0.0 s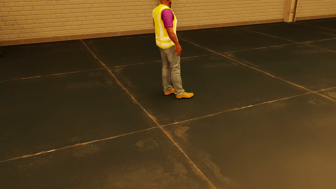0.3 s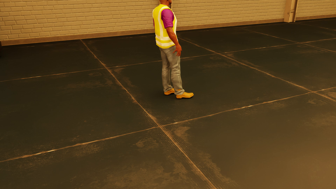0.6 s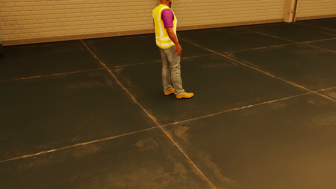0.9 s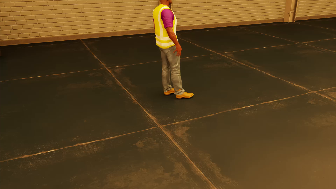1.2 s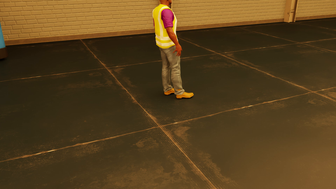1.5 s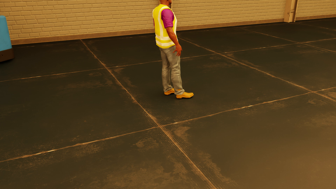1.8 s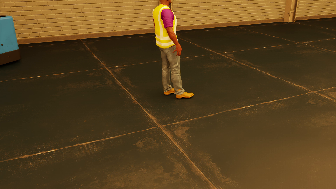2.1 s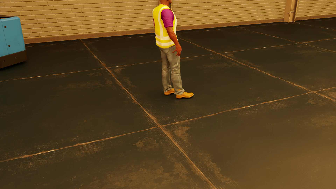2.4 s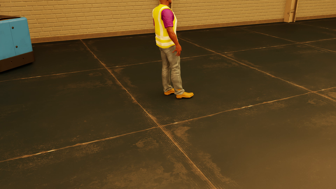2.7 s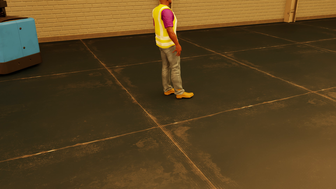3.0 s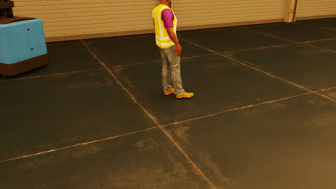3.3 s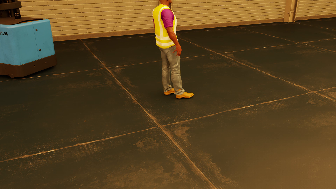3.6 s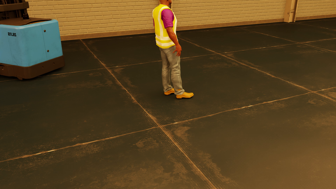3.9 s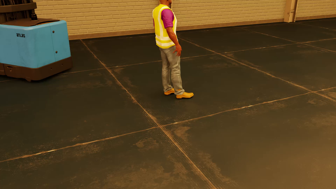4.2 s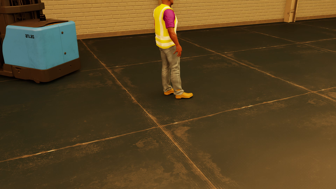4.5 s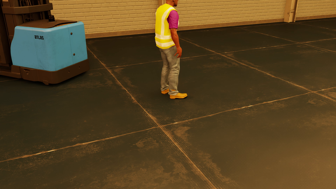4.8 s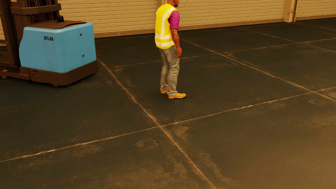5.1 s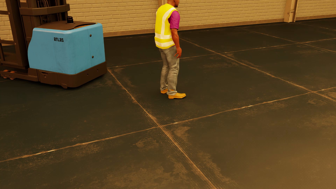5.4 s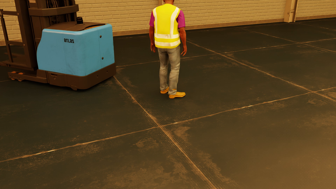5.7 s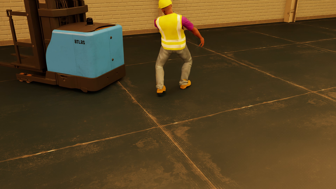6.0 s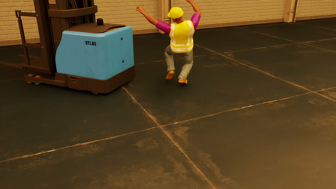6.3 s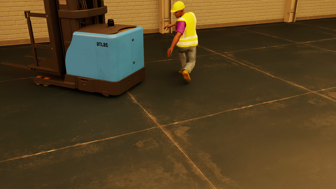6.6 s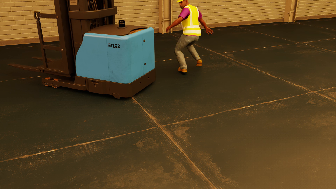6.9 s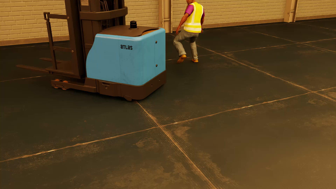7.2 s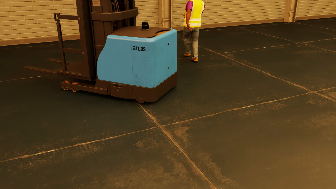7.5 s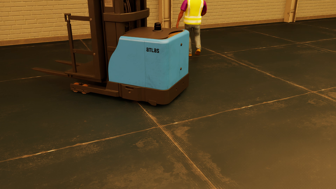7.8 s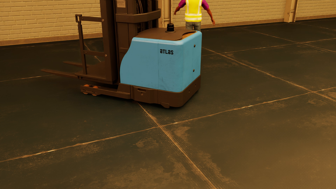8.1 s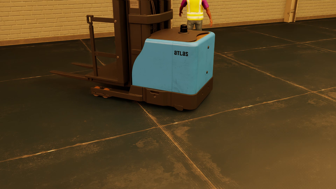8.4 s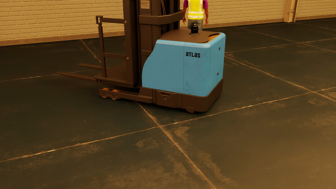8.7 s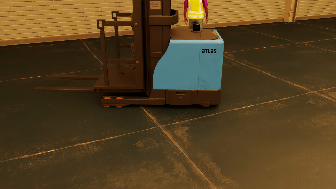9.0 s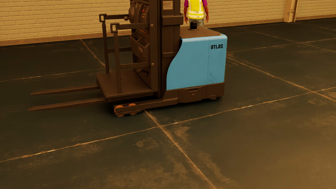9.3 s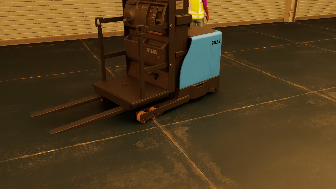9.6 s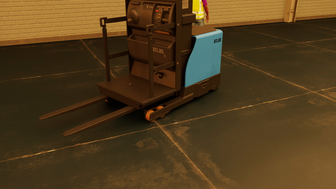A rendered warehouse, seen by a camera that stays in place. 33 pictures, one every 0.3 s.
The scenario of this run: Near miss between a forklift and a person.
